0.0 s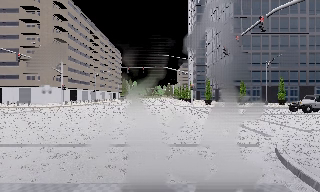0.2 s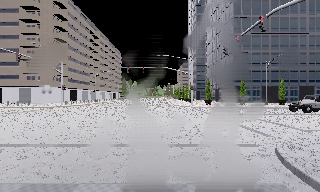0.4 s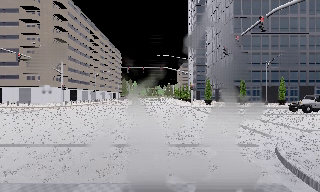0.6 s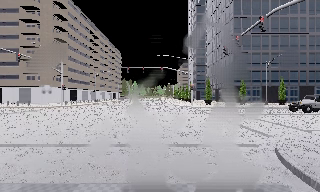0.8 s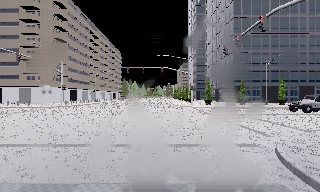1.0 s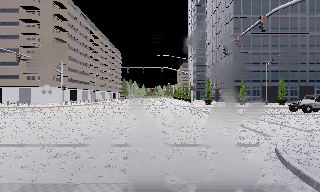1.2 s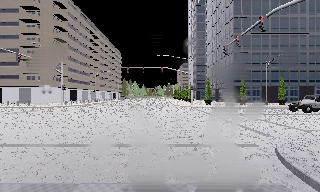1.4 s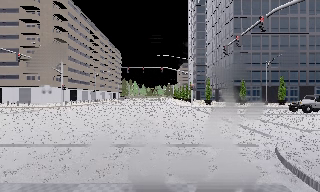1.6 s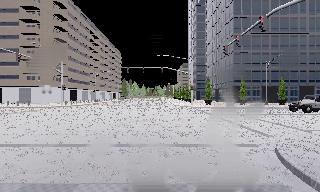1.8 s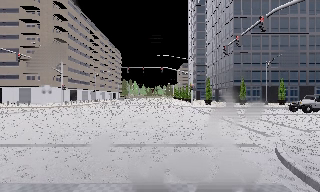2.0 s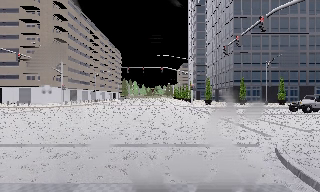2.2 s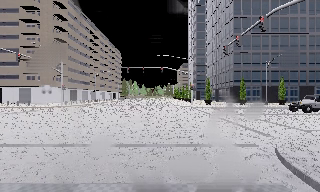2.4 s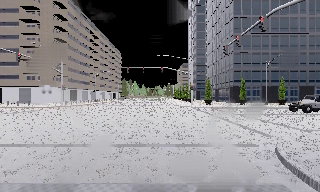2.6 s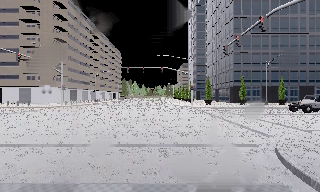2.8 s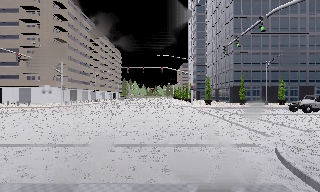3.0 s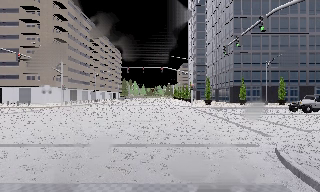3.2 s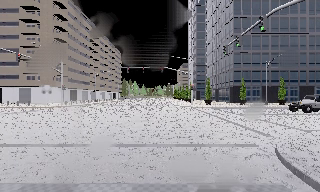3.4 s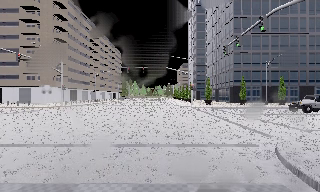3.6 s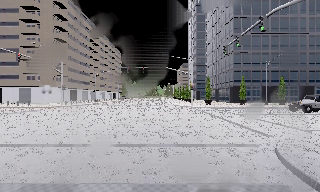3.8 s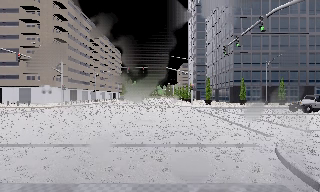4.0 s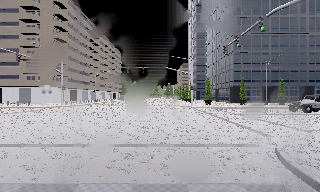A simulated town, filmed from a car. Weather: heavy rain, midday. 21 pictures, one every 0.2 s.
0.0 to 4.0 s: The camera keeps its place and its aim.
The film runs forward here.
